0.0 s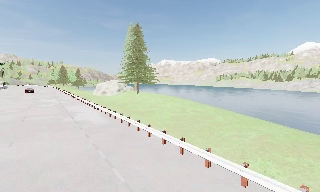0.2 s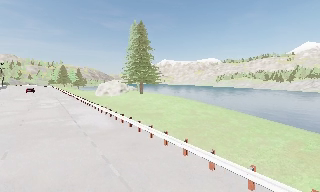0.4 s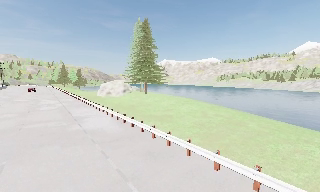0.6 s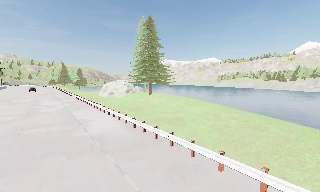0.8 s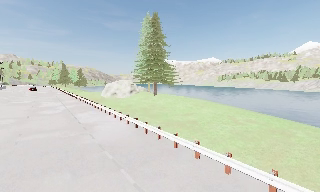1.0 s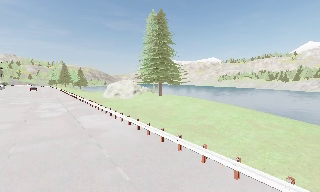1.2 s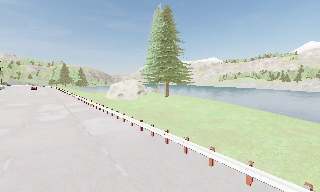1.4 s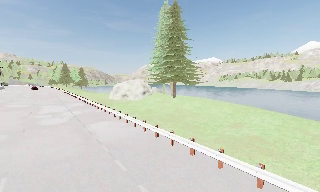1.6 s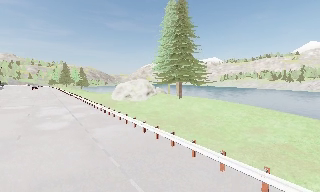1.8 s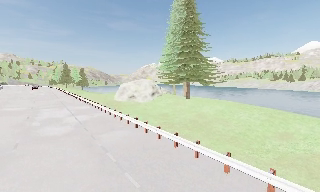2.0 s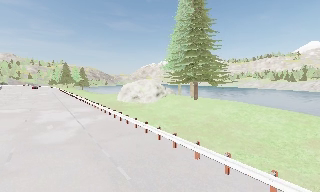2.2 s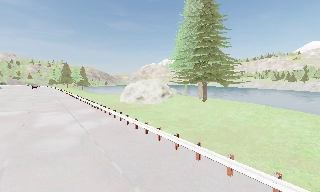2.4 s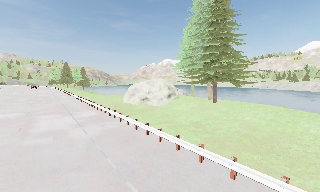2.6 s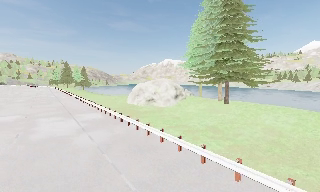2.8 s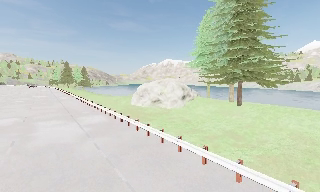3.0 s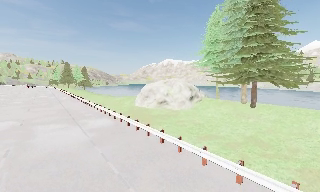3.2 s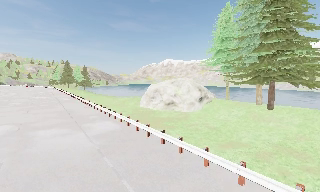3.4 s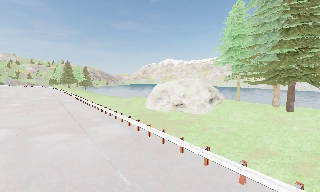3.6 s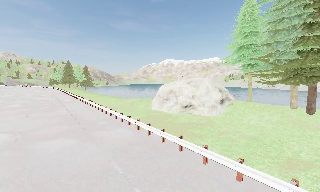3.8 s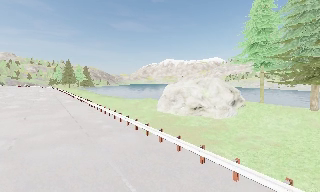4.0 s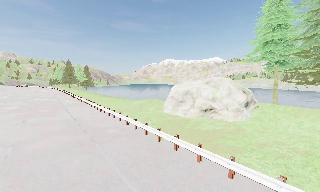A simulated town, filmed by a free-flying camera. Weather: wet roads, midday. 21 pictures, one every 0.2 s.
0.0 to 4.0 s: The camera travels forward and to its left, about 30 m, so what stands in front looms larger.
The film runs forward here.
